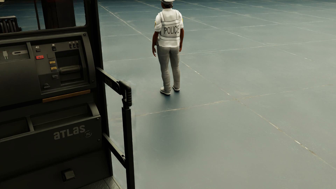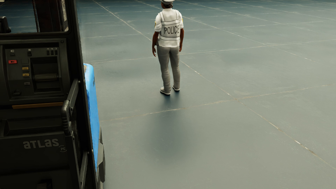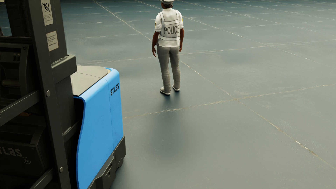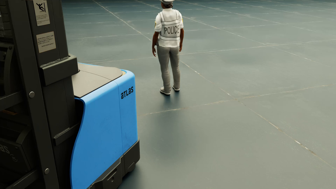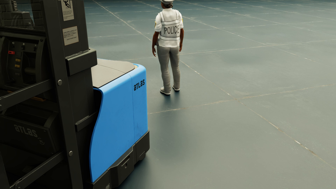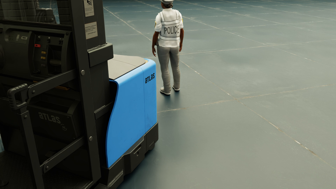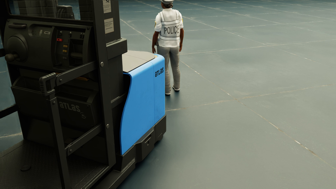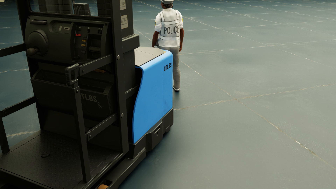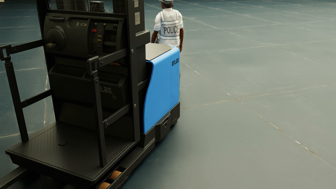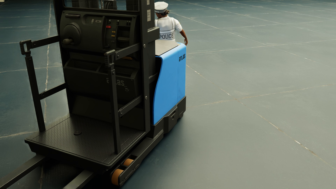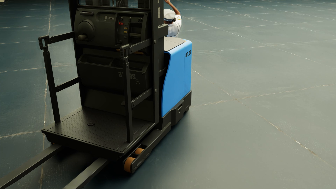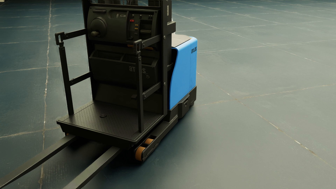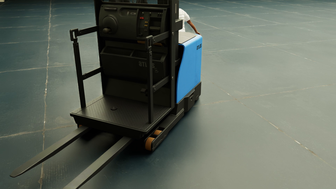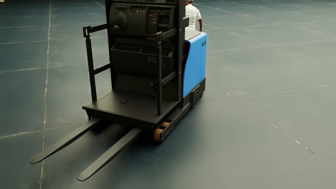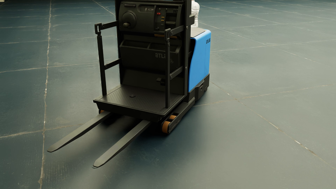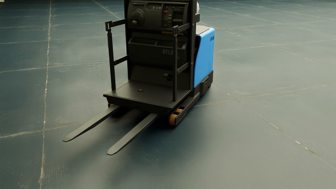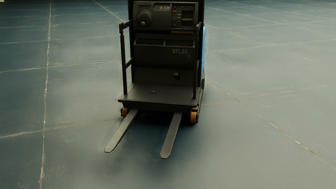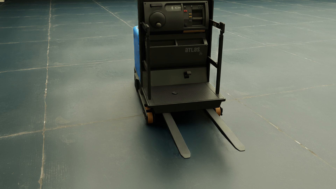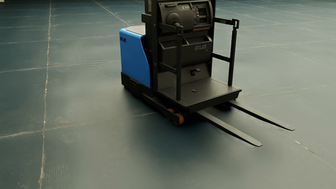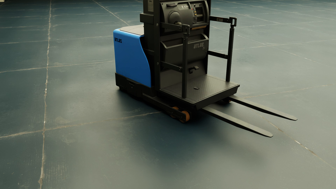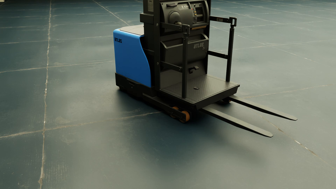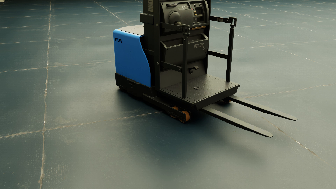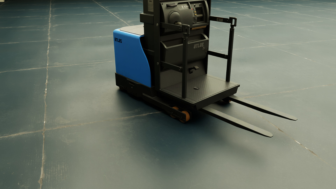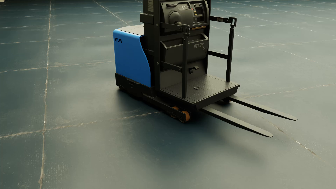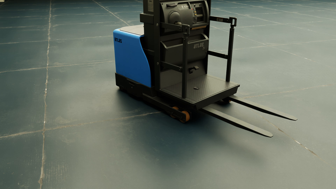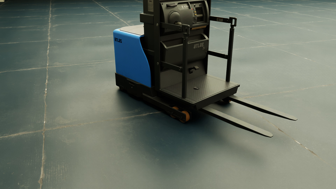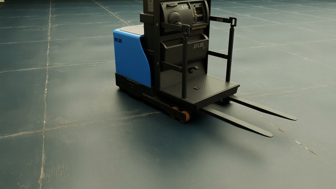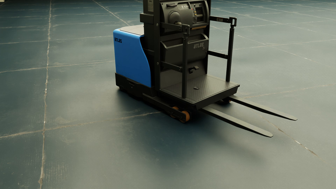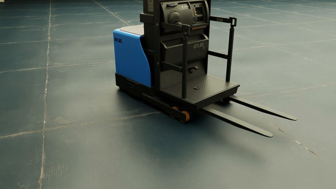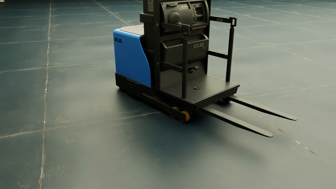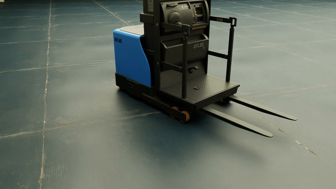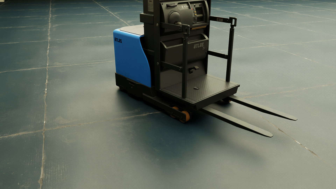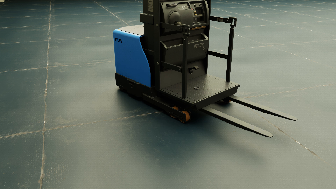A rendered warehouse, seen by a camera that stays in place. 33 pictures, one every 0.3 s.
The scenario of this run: Near miss between a forklift and a person.
